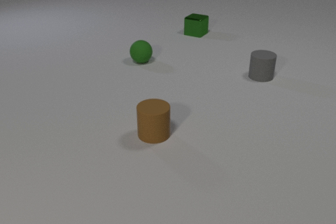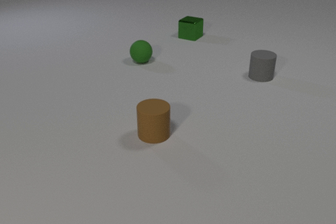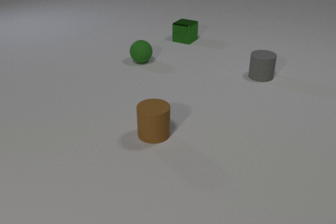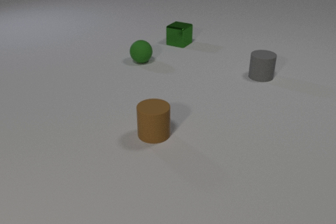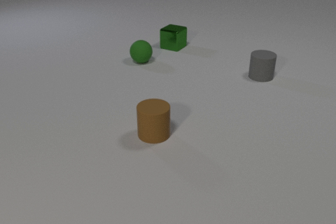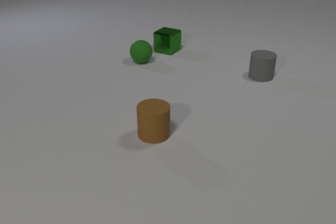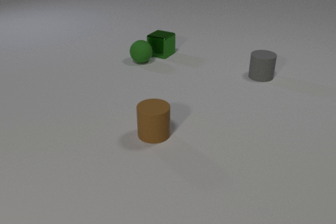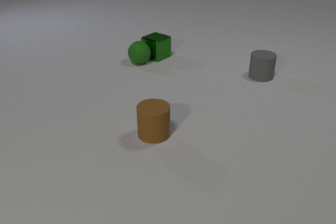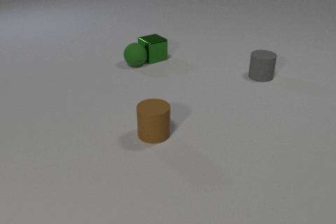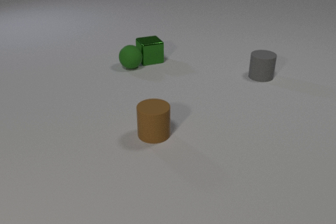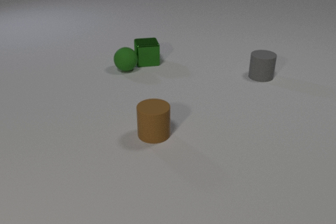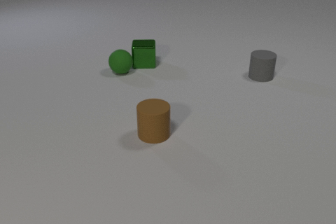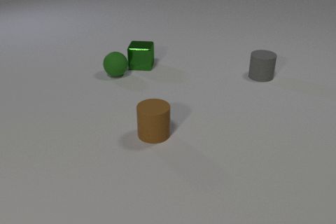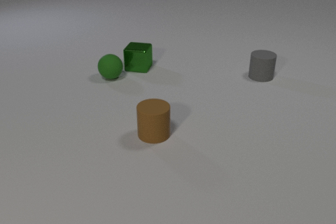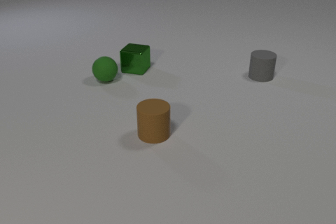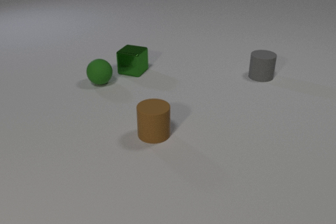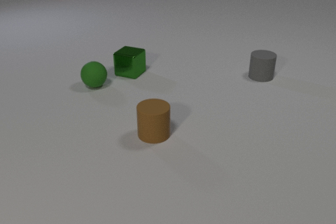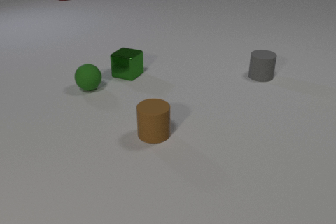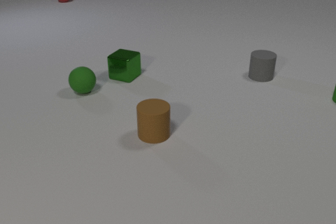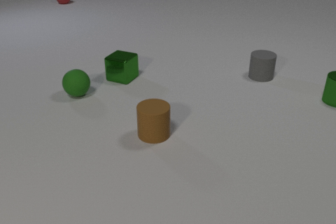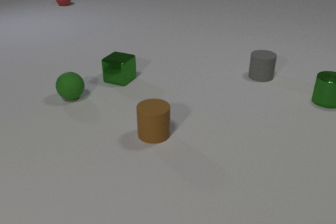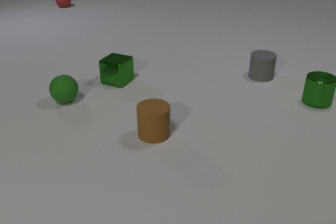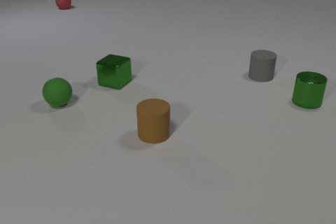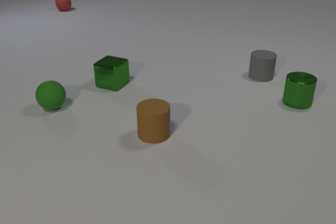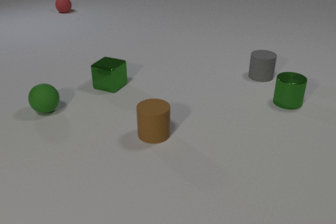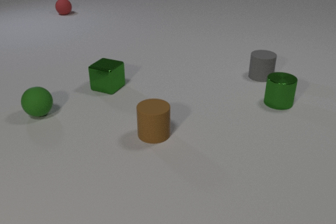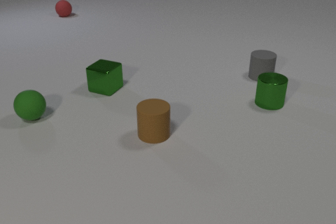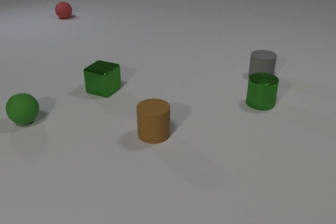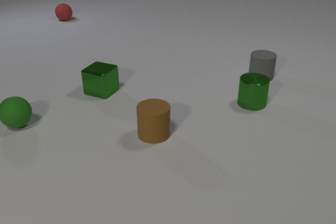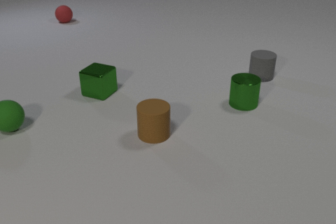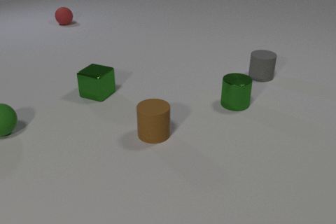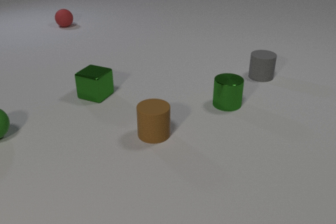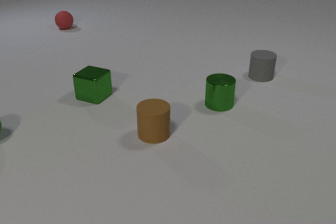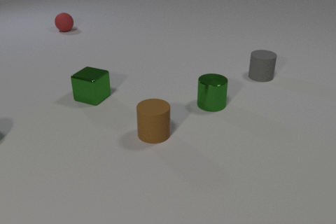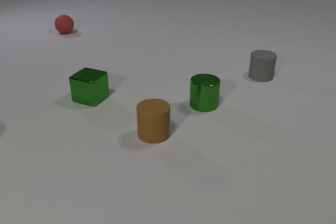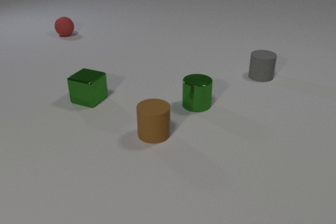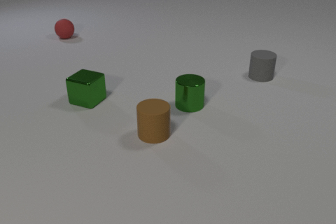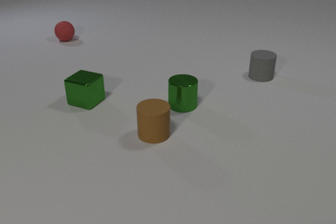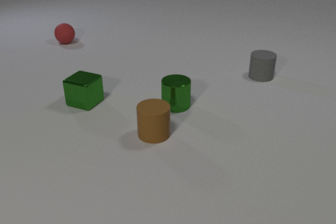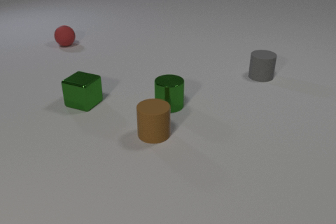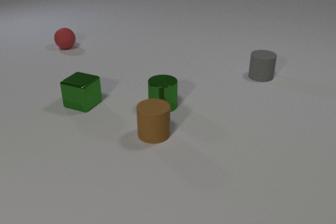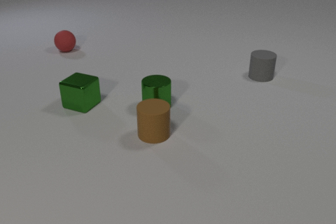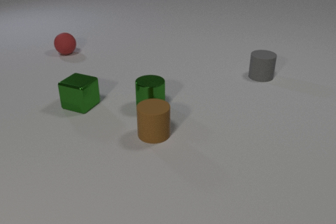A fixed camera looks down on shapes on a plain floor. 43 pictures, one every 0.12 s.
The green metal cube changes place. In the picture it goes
toward the camera.
The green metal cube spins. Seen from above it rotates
clockwise.
0.00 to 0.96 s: The green metal cube slides toward the camera and to the left, spins clockwise seen from above by about 30 degrees, its near face sliding to the left. The green rubber sphere rolls toward the camera and to the left. The green metal cube and the green rubber sphere collide.
0.96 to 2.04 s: The green metal cube slides toward the camera and to the left, spins so that its near face slides to the left, clockwise seen from above. The green rubber sphere rolls toward the camera and to the left. The red rubber sphere comes in at the top edge, rolls toward the camera.
2.04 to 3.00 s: The green metal cube slides toward the camera and to the left. The green rubber sphere rolls to the left and toward the camera. The green metal cylinder comes in at the right edge, slides to the left and toward the camera. The red rubber sphere rolls toward the camera.
3.00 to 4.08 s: The green metal cube slides toward the camera and to the left. The green rubber sphere rolls to the left and toward the camera, leaves at the left edge. The green metal cylinder slides to the left. The red rubber sphere rolls toward the camera.
4.08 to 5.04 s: The green metal cube slides toward the camera and to the left. The green metal cylinder slides to the left. The red rubber sphere rolls toward the camera.
How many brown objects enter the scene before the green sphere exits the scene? 0.
Are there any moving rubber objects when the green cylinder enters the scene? yes.
Are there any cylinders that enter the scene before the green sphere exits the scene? yes.
